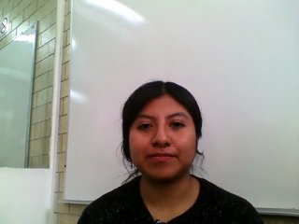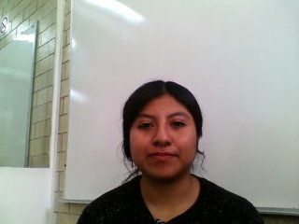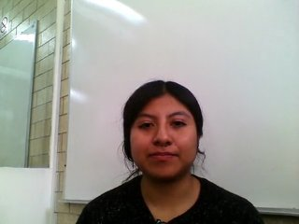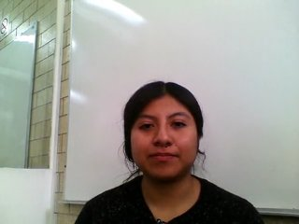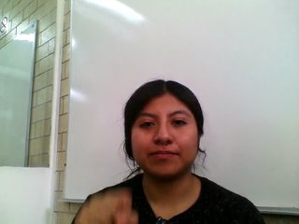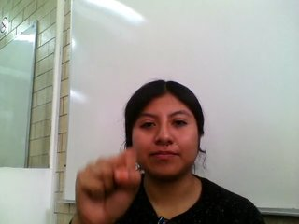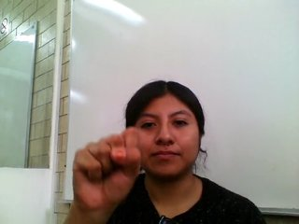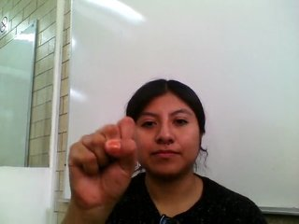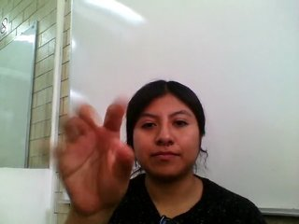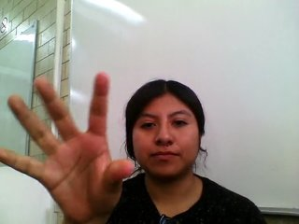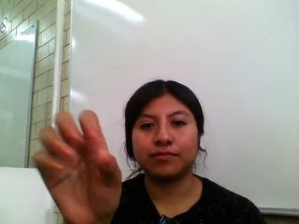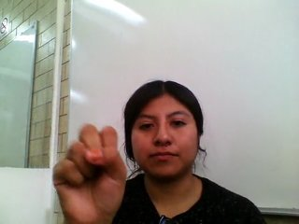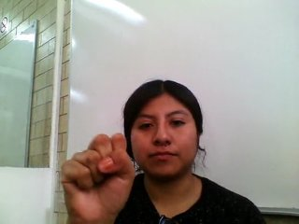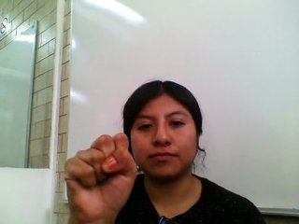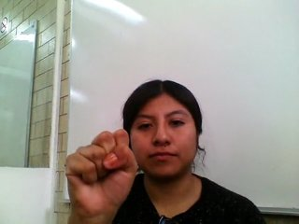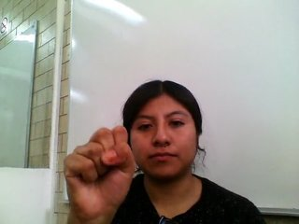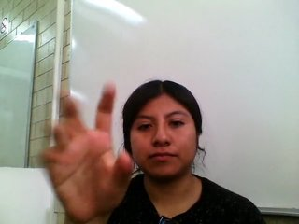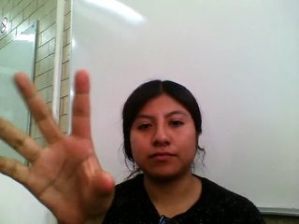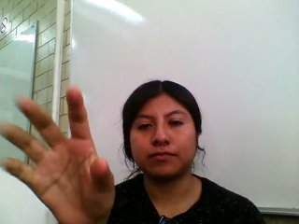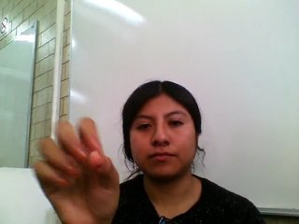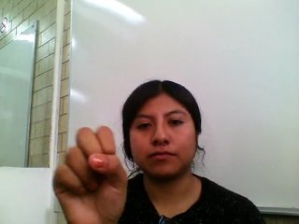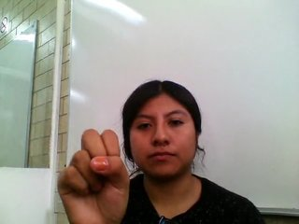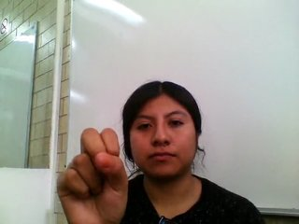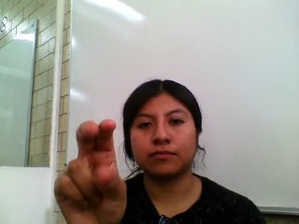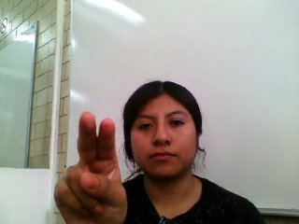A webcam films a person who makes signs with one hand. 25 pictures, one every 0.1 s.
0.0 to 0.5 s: Non-gesture.
0.6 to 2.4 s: Open twice.
